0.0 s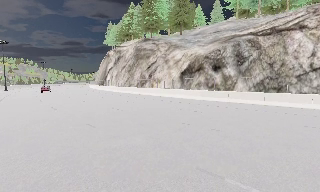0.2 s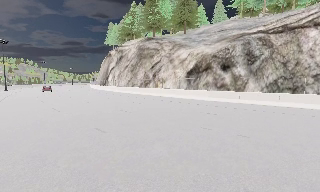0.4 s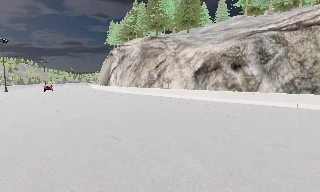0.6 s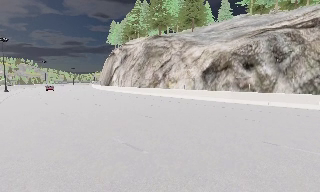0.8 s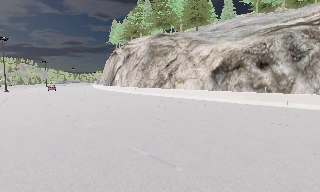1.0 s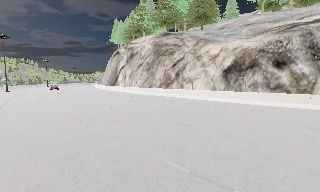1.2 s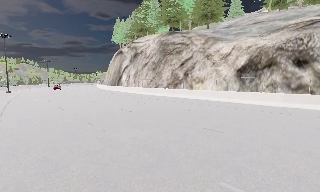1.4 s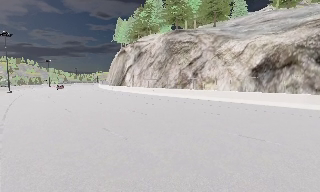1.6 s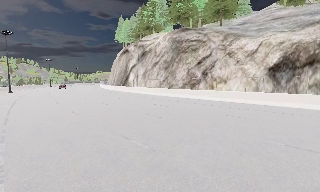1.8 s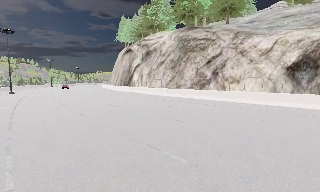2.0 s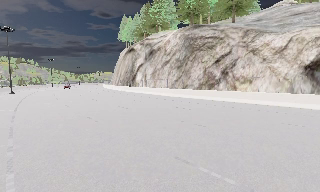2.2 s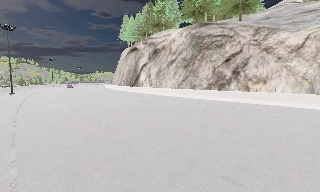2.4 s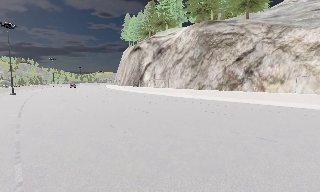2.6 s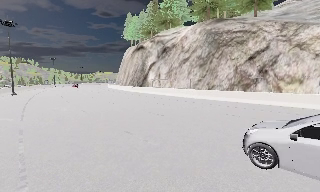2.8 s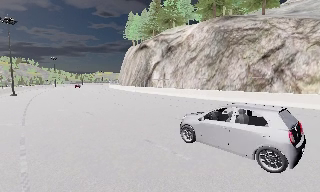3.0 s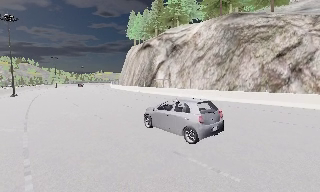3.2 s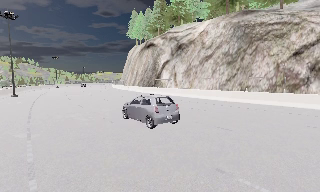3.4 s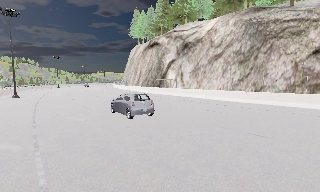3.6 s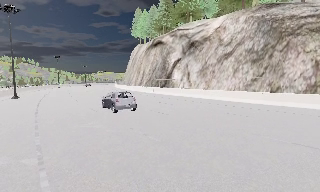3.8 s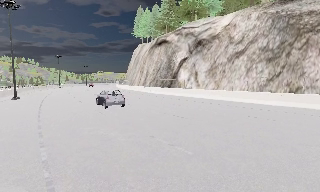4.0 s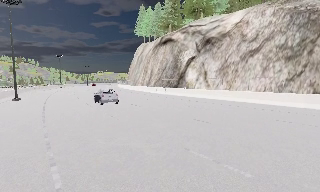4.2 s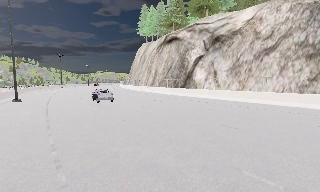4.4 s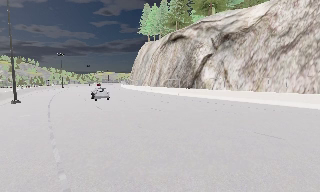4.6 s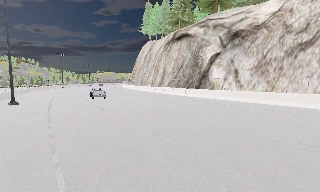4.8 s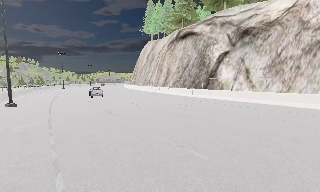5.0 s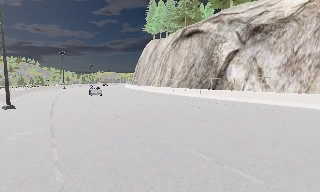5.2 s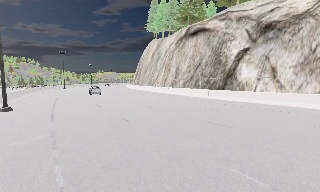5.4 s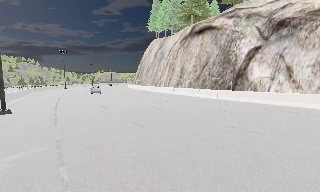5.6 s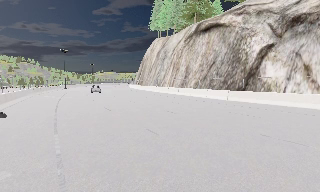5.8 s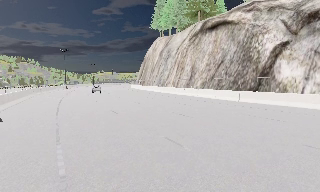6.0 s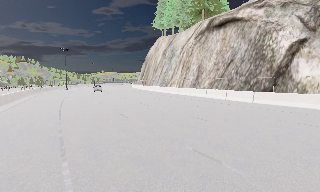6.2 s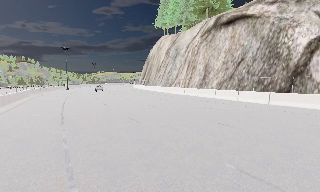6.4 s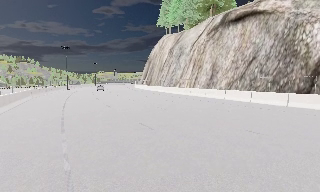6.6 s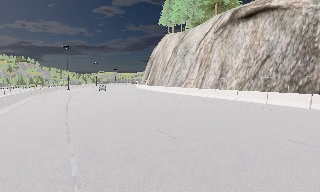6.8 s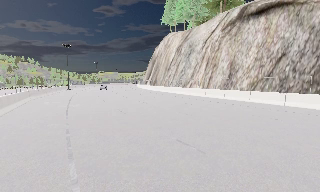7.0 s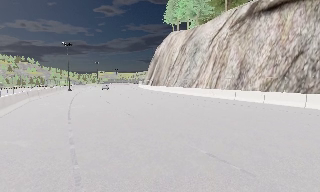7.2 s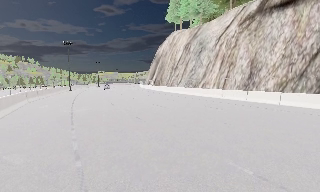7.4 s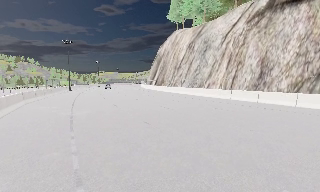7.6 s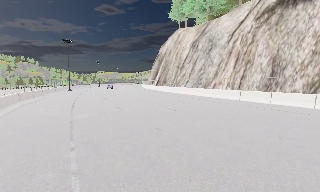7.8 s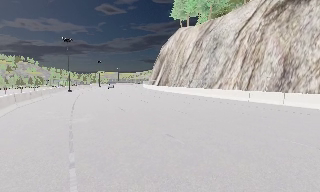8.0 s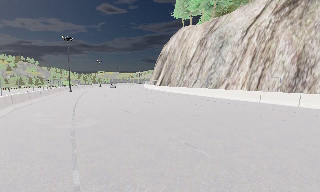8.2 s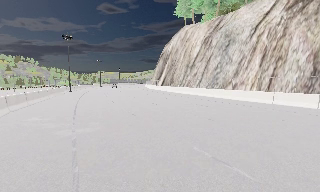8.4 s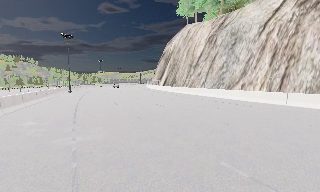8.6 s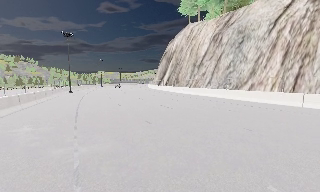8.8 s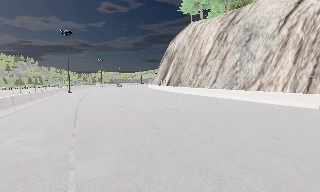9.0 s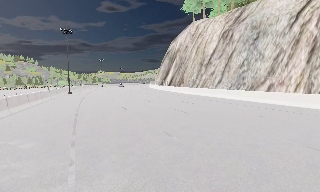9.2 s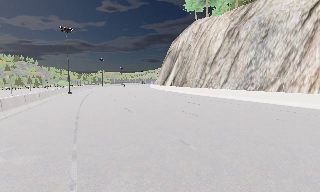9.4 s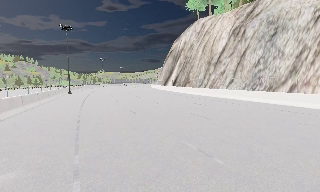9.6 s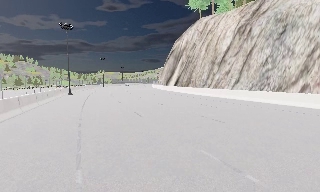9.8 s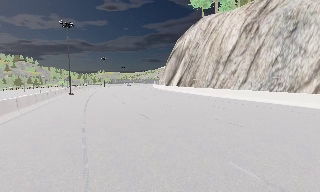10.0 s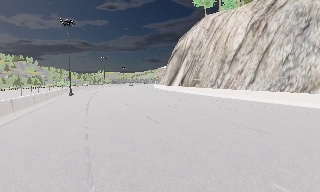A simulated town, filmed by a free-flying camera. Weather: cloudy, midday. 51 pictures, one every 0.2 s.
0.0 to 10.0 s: The camera travels forward and to its left, about 65 m, so what stands in front looms larger.
The film runs forward here.
